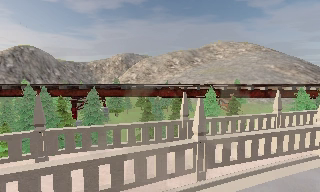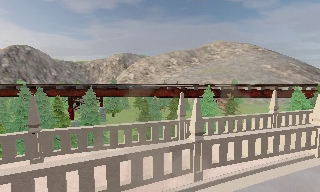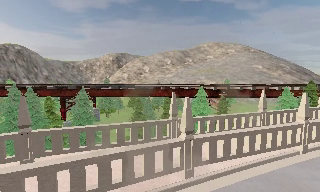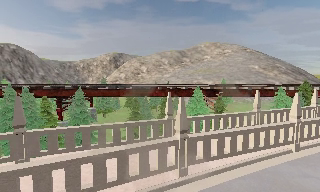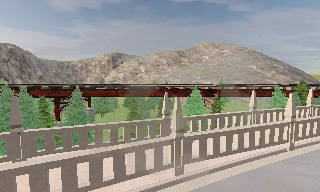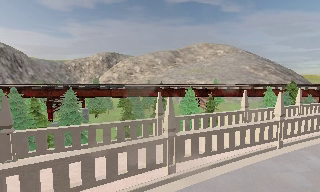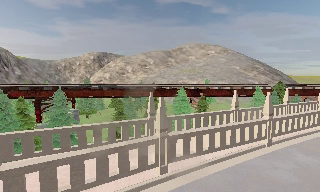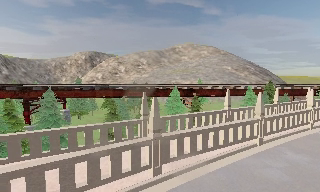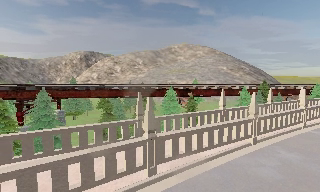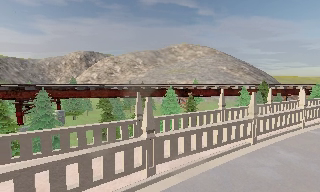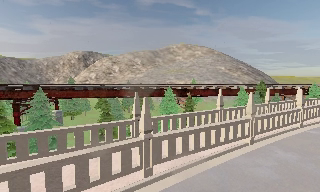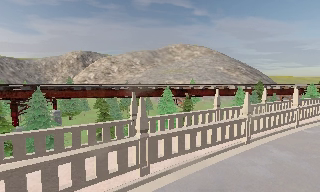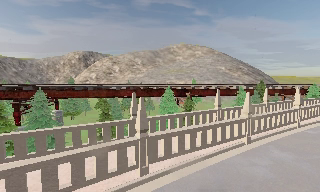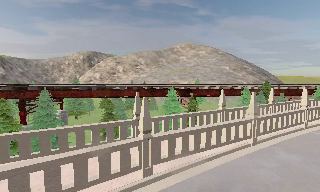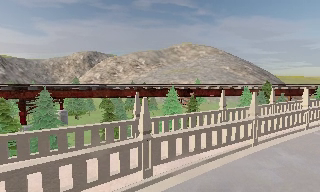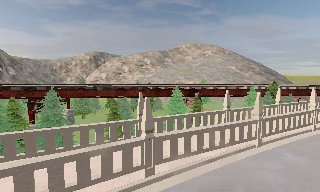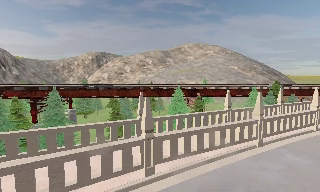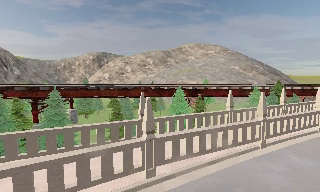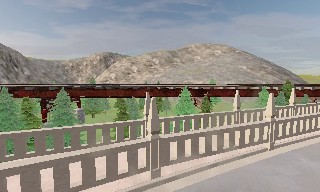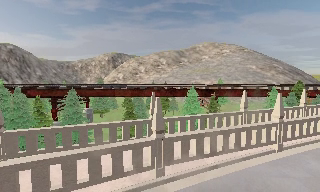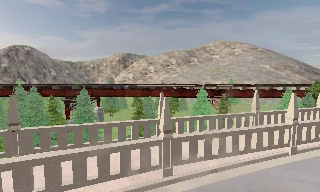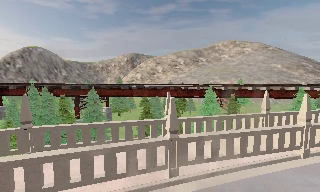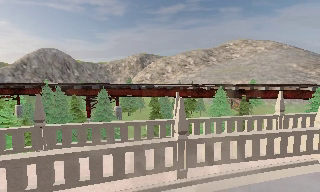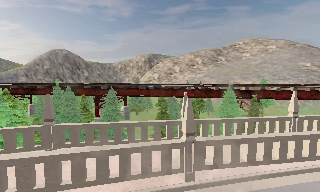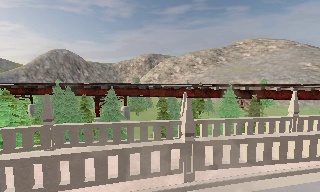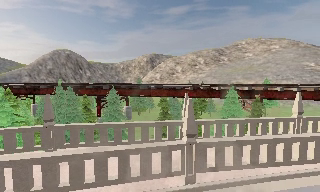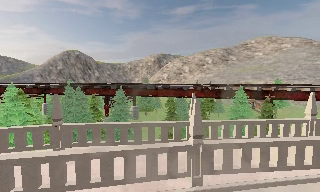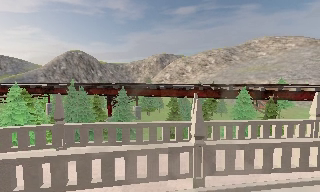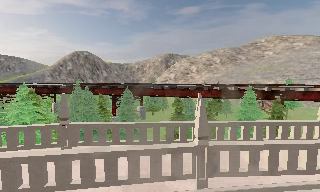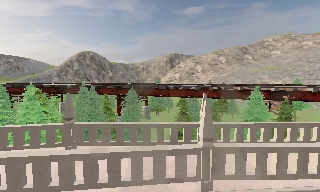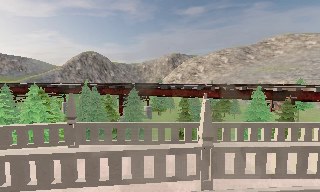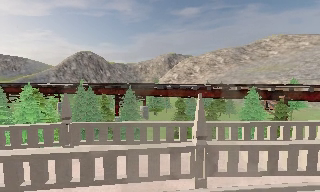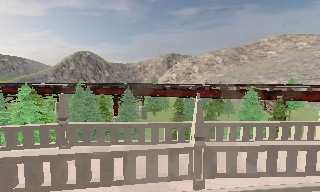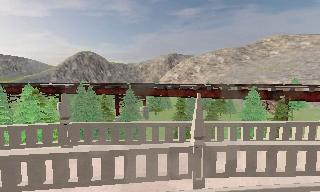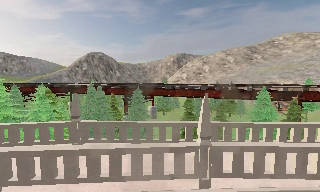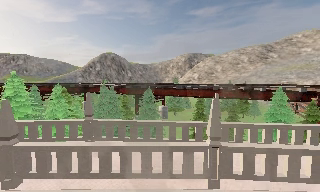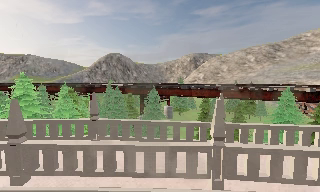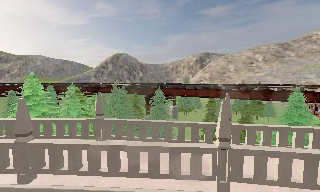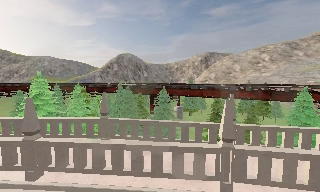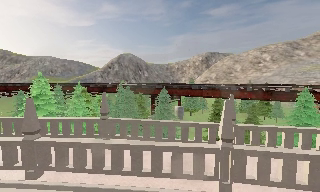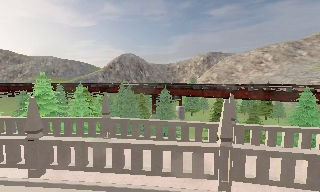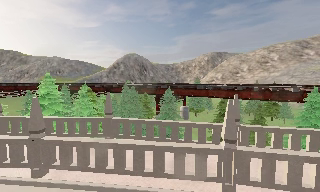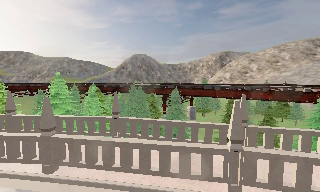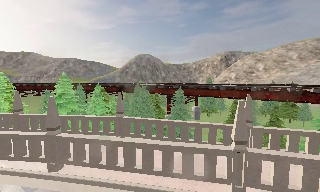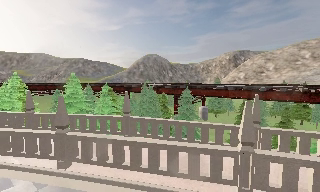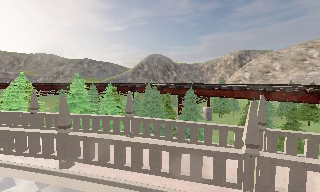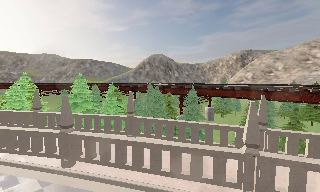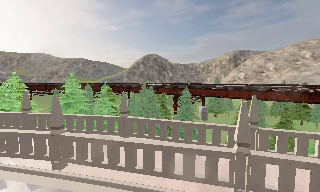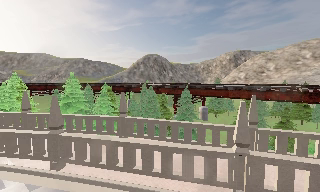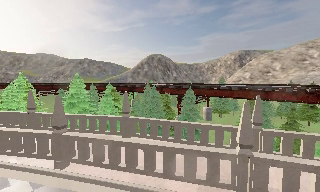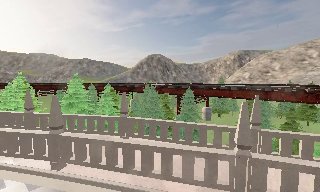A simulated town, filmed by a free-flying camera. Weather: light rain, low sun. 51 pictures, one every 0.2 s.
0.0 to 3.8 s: The camera travels to its right, about 1 m, so close, fixed things drift to the left.
3.8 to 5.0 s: The scene slides to the right, as the camera pans about 15 degrees to its left.
5.0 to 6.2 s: The camera shifts only a little, or ends up much as it began.
6.2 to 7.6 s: The scene slides to the right, as the camera pans about 15 degrees to its left.
7.6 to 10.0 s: The scene slides to the right, as the camera pans about 10 degrees to its left. It travels to its right, about 0.5 m.
The film runs backward here.
